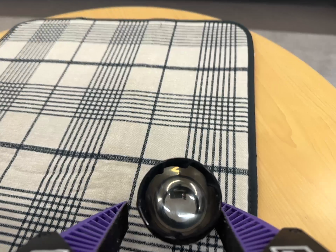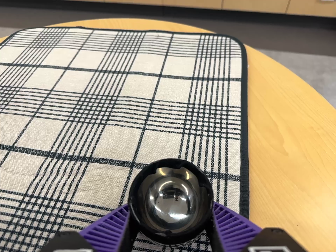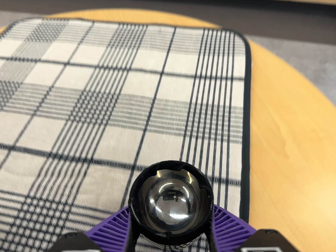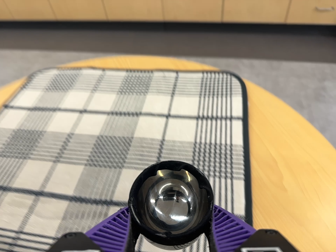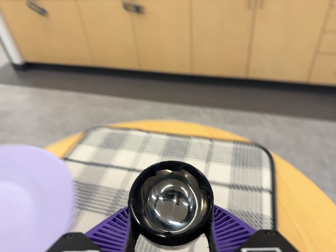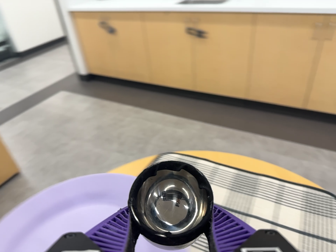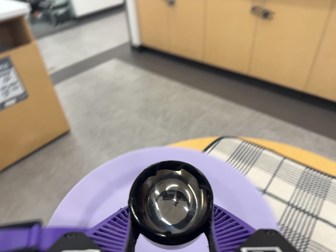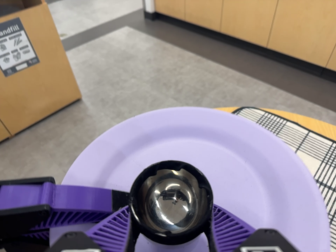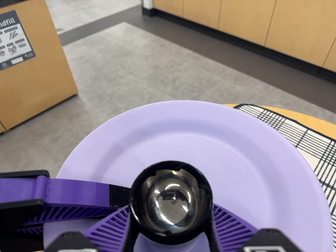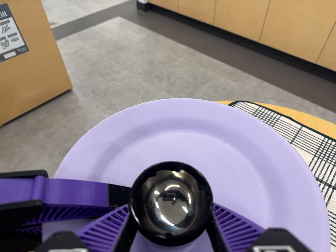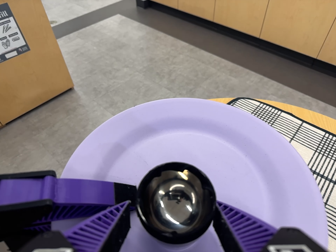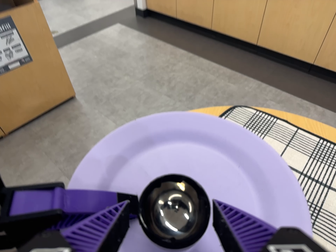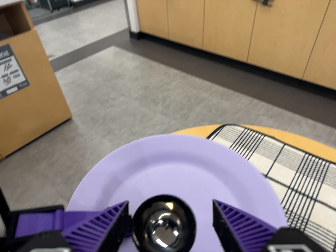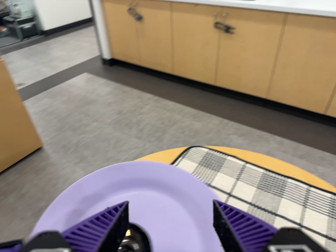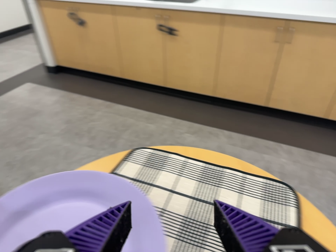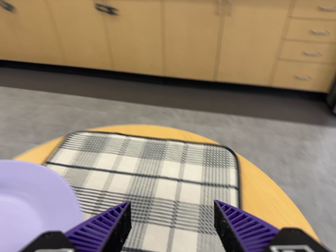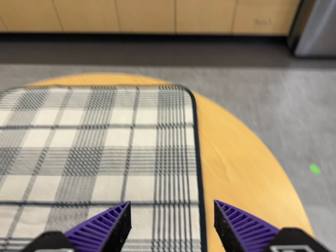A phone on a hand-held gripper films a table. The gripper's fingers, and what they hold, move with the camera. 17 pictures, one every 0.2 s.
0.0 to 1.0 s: The camera pans to its left by about 15 degrees. It travels backward, toward the top of its view and to its left, about 24 cm, so what stands in front gets smaller. Its aim tips toward the top of its view by about 20 degrees, and the scene shifts downward. It rolls about its line of sight by about 10 degrees, and the scene rotates clockwise.
1.0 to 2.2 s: The camera travels to its left, about 12 cm, so close, fixed things drift to the right. Its aim tips toward the bottom of its view by about 10 degrees, and the scene shifts upward. It rolls about its line of sight by about 10 degrees, and the scene rotates clockwise.
2.2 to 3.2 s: The camera pans to its right by about 30 degrees. It travels to its right, about 20 cm, so close, fixed things drift to the left. It rolls about its line of sight by about 25 degrees, and the scene rotates counterclockwise.
The film runs backward here.
